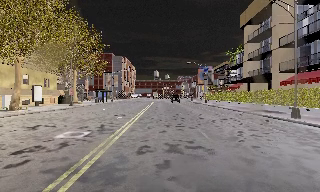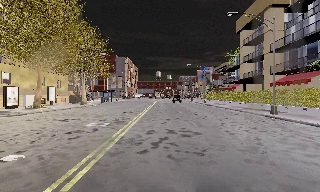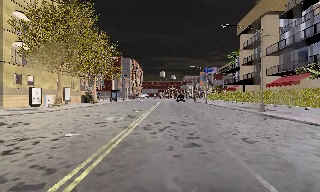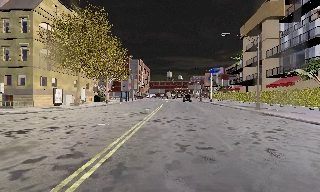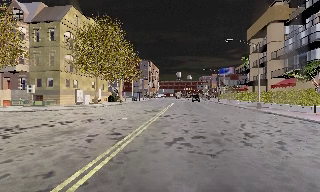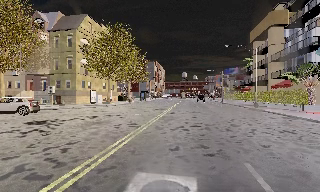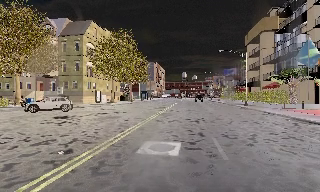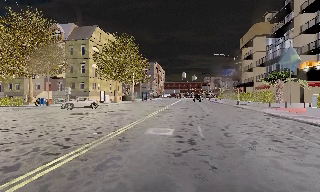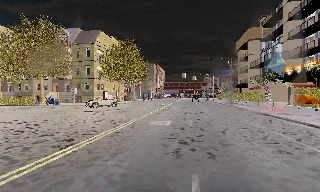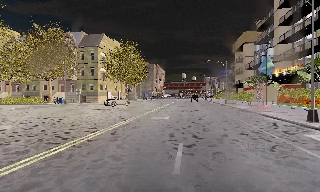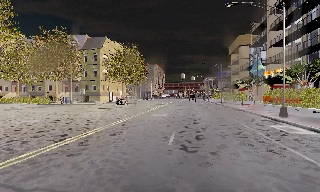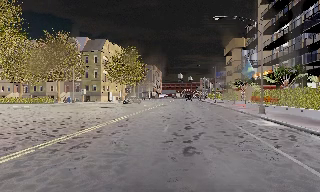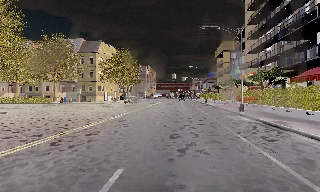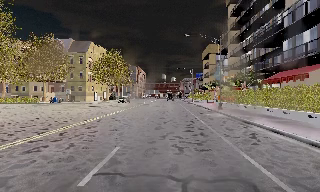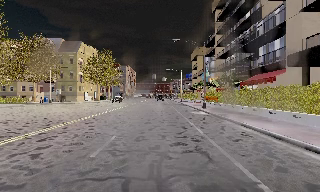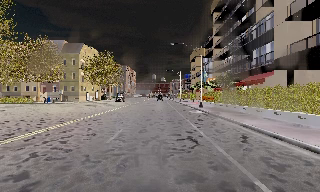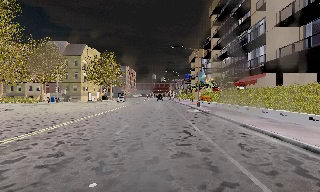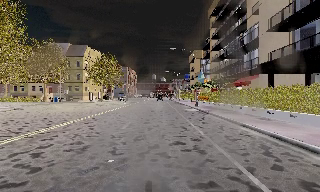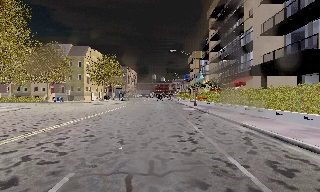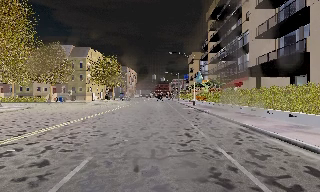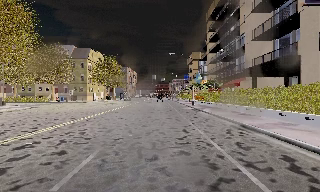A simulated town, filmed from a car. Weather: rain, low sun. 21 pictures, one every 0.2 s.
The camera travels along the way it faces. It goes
backward.
0.0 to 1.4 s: The scene slides to the right, as the camera pans about 10 degrees to its left. It travels backward, about 16 m, so what stands in front gets smaller.
1.4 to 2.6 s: The camera travels backward, about 11 m, so what stands in front gets smaller.
2.6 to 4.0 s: The camera travels backward, about 7 m, so what stands in front gets smaller. It loses speed.
The film runs backward here.
